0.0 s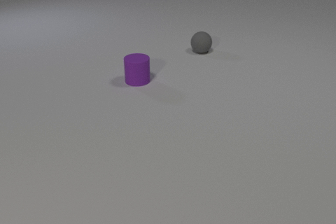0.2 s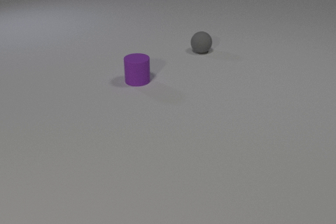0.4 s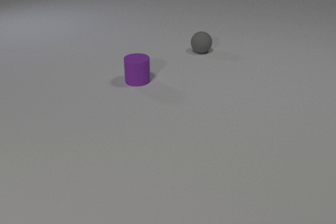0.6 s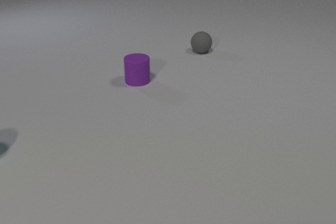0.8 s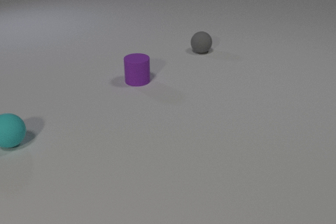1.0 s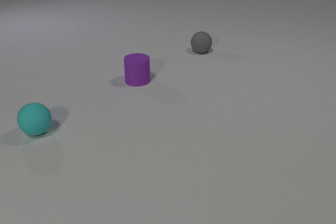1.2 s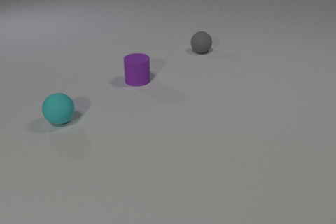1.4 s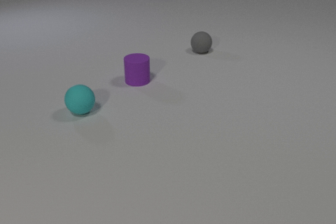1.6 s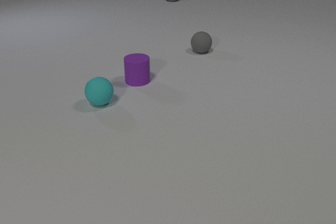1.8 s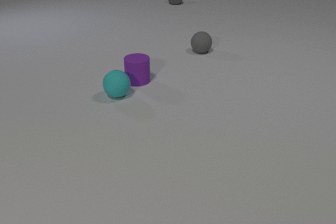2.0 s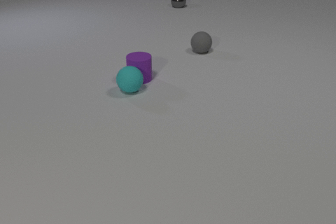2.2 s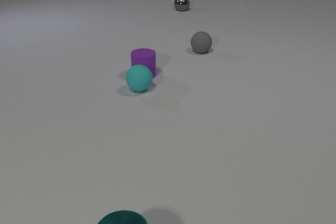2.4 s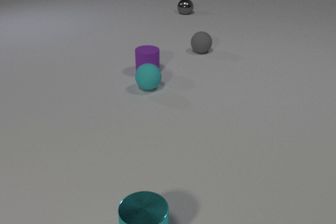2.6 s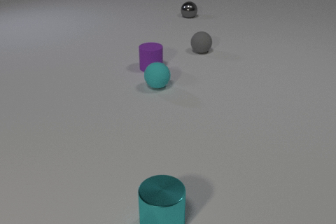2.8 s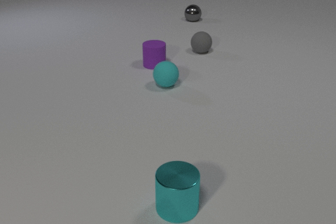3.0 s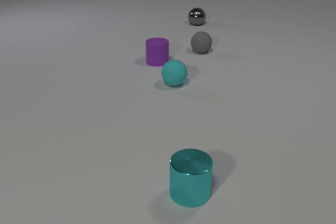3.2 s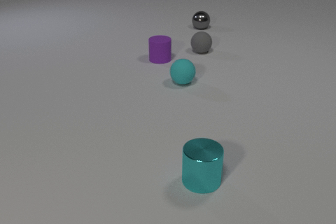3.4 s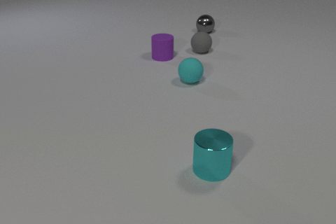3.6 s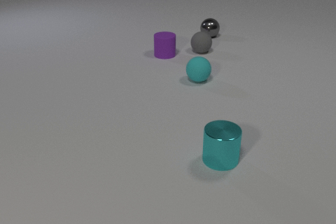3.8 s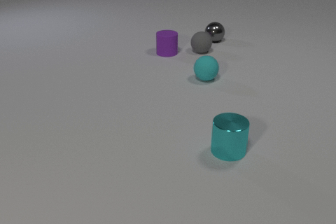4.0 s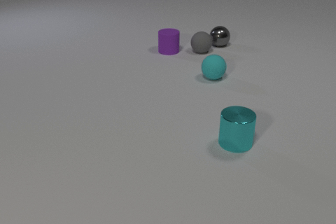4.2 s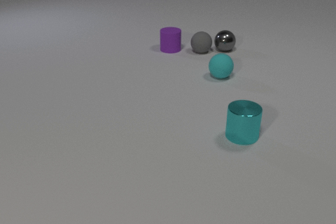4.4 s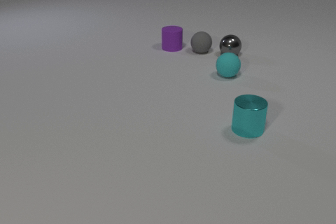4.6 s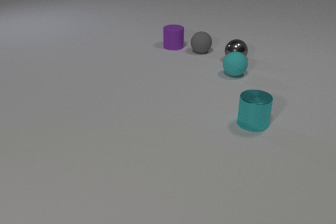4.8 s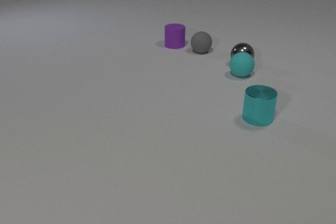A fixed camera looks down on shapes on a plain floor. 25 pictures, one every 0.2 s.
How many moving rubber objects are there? 2.
What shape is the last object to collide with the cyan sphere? sphere.
Are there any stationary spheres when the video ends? yes.
0.0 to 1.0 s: The cyan rubber sphere comes in at the left edge, rolls to the right and away from the camera.
1.0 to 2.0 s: The cyan rubber sphere rolls to the right and away from the camera. The gray metal sphere comes in at the top edge, rolls toward the camera. The cyan rubber sphere and the purple rubber cylinder collide.
2.0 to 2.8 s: The cyan rubber sphere rolls to the right. The purple rubber cylinder slides away from the camera and to the right. The gray metal sphere rolls toward the camera. The cyan metal cylinder comes in at the bottom edge, slides away from the camera and to the right.
2.8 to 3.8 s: The cyan rubber sphere rolls to the right and away from the camera. The purple rubber cylinder slides away from the camera. The gray metal sphere rolls toward the camera. The cyan metal cylinder slides away from the camera and to the right.
3.8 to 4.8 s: The cyan rubber sphere rolls to the right and away from the camera. The purple rubber cylinder slides away from the camera. The gray metal sphere rolls toward the camera and to the right. The cyan metal cylinder slides away from the camera and to the right. The cyan rubber sphere and the gray metal sphere collide.
